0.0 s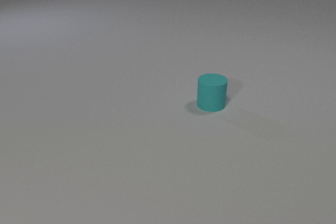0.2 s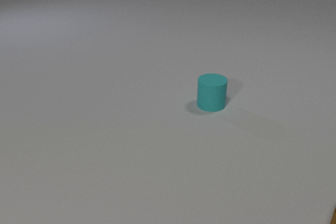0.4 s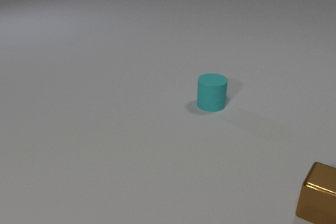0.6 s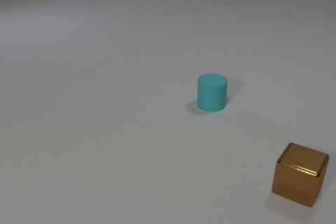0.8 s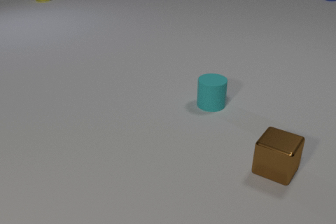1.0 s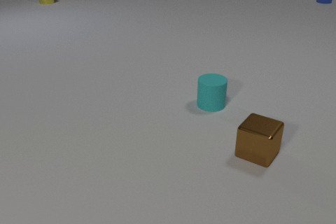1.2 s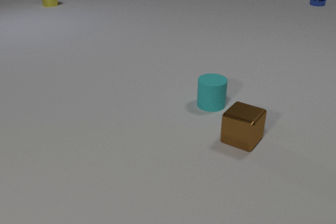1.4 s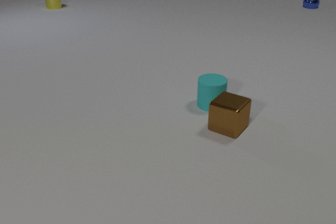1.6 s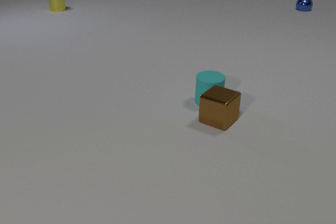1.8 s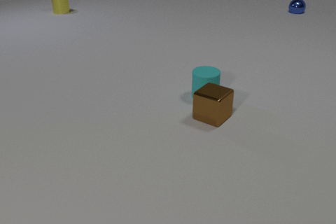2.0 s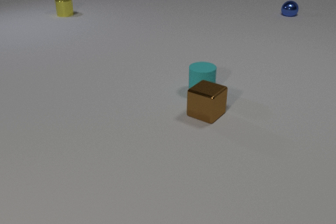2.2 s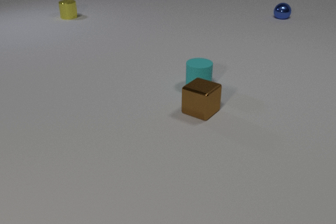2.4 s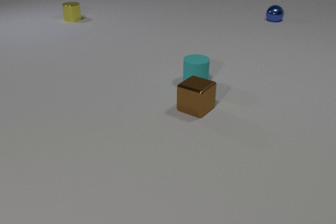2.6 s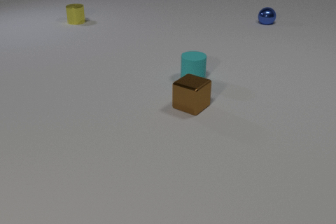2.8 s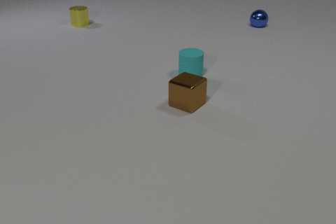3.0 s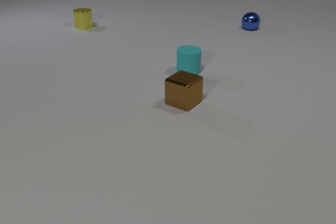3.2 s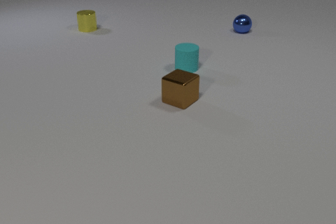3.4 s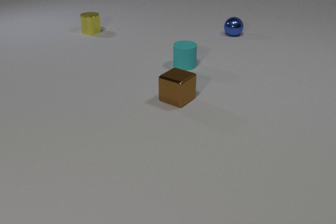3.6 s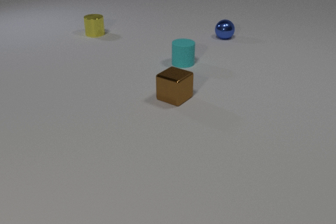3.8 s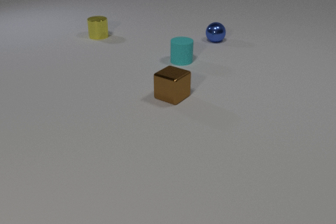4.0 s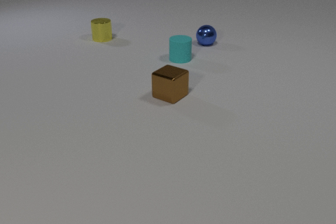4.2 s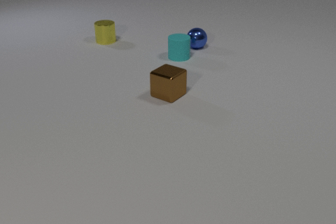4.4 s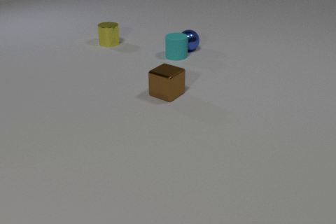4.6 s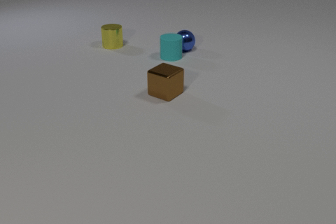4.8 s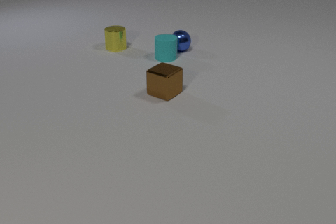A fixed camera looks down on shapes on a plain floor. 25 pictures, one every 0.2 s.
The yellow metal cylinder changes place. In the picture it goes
toward the camera.
The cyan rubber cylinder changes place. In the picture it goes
away from the camera.
0.0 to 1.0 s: The brown metal cube comes in at the right edge, slides to the left and away from the camera. The blue metal sphere comes in at the top edge, rolls toward the camera and to the left. The yellow metal cylinder comes in at the top edge, slides toward the camera.
1.0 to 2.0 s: The brown metal cube slides away from the camera and to the left. The cyan rubber cylinder slides away from the camera. The blue metal sphere rolls toward the camera and to the left. The yellow metal cylinder slides toward the camera. The brown metal cube and the cyan rubber cylinder collide.
2.0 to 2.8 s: The brown metal cube slides to the left and away from the camera. The cyan rubber cylinder slides away from the camera. The blue metal sphere rolls toward the camera and to the left. The yellow metal cylinder slides toward the camera.
2.8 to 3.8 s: The brown metal cube slides away from the camera and to the left. The cyan rubber cylinder slides away from the camera. The blue metal sphere rolls toward the camera and to the left. The yellow metal cylinder slides toward the camera and to the right.
3.8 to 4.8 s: The brown metal cube slides away from the camera and to the left. The cyan rubber cylinder slides to the left and away from the camera. The blue metal sphere rolls to the left and toward the camera. The yellow metal cylinder slides toward the camera and to the right. The cyan rubber cylinder and the blue metal sphere collide.
What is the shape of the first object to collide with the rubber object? cube.
What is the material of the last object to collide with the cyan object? metal.
Are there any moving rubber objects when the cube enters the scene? no.
